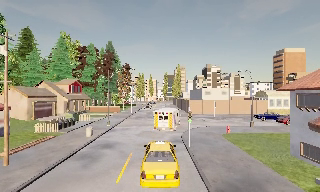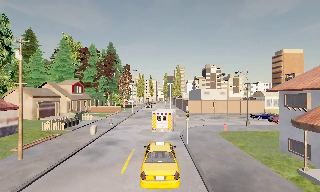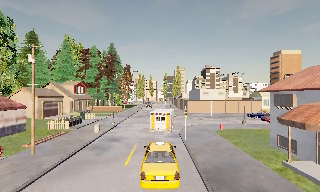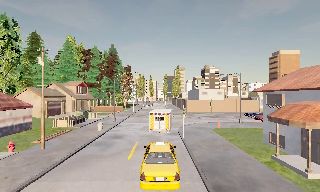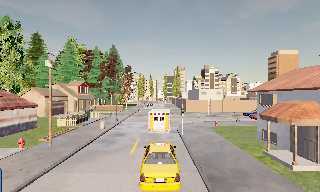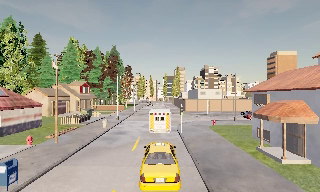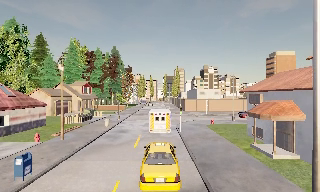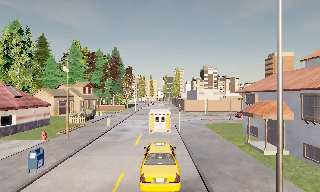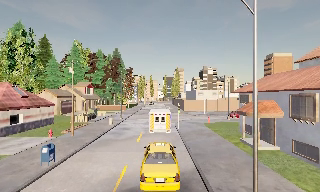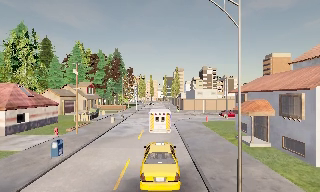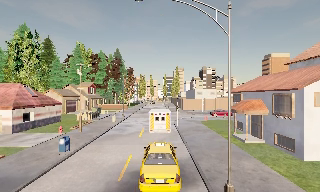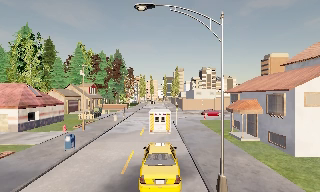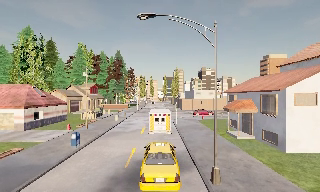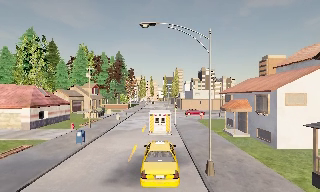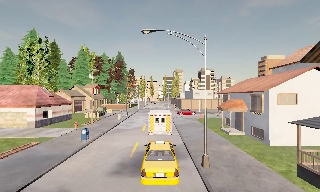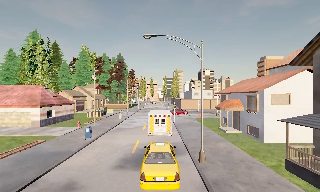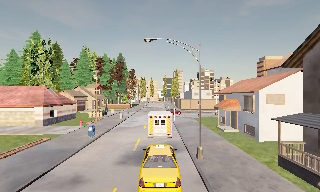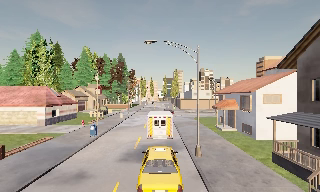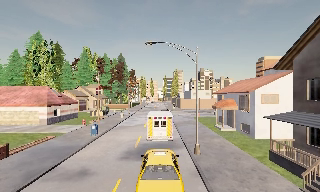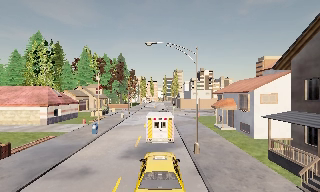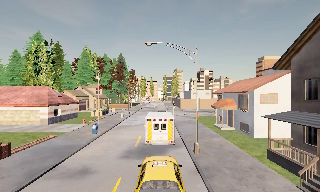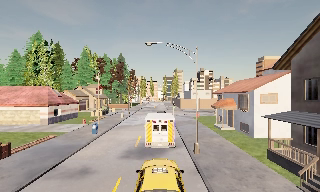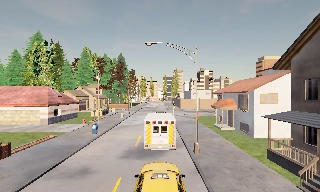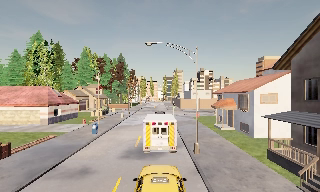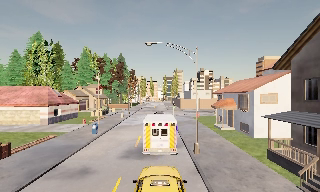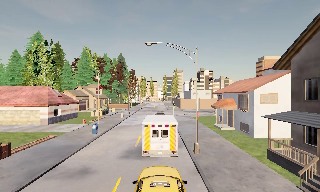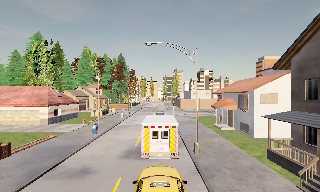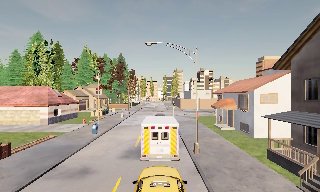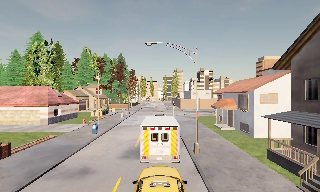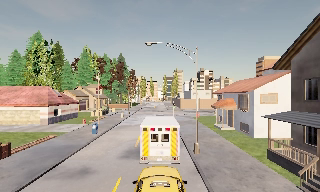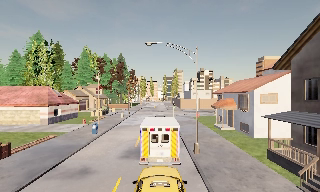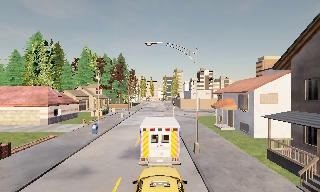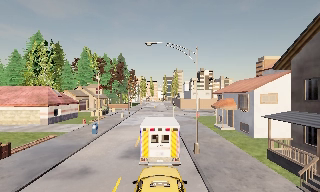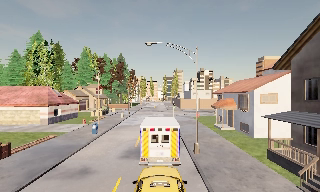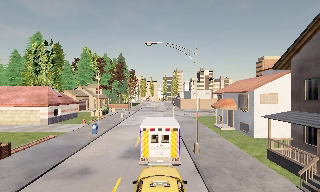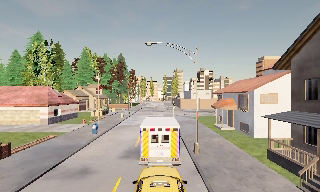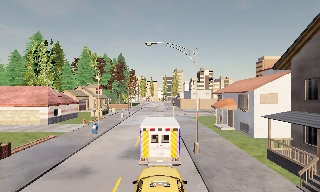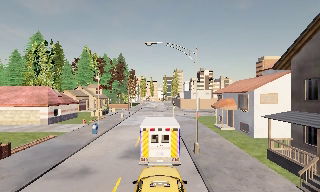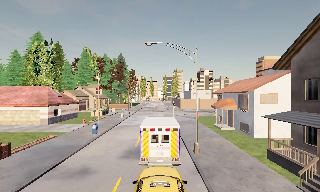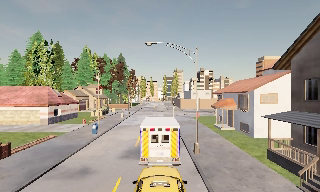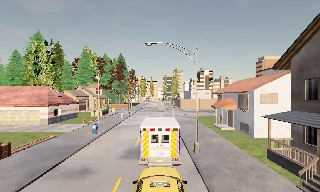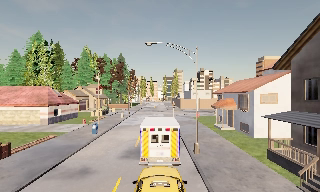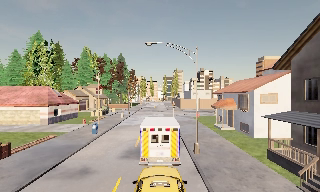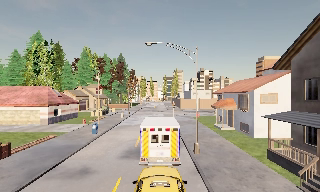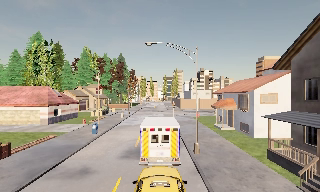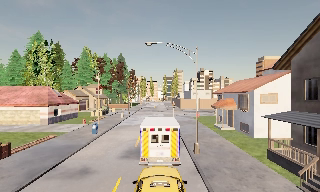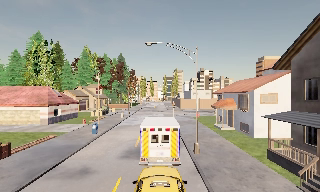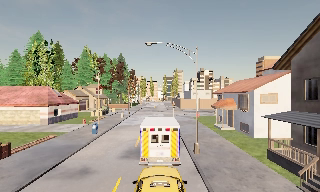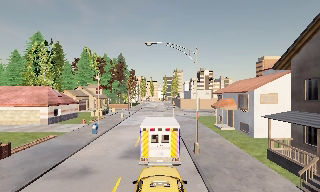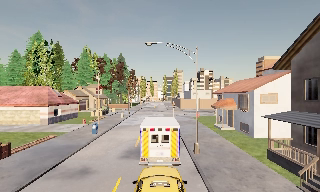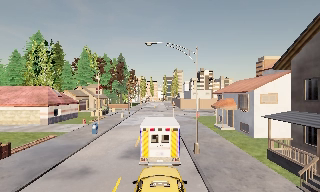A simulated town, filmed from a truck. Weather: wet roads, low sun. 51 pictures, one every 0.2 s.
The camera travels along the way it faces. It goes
backward.
0.0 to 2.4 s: The camera travels backward, about 10 m, so what stands in front gets smaller.
2.4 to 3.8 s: The camera travels backward, about 4 m, so what stands in front gets smaller. It loses speed.
3.8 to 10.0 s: The camera keeps its place and its aim.
The film runs backward here.
